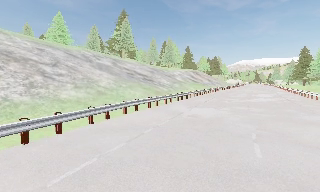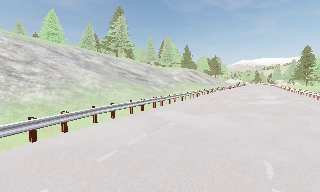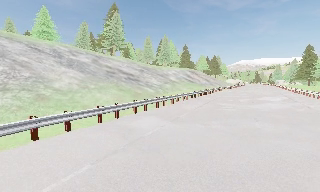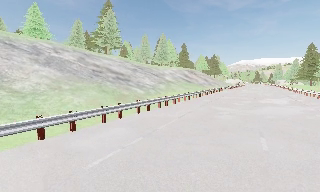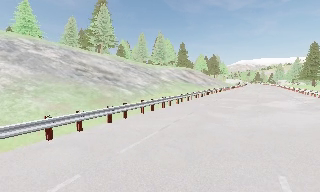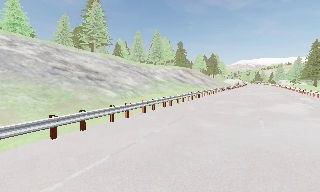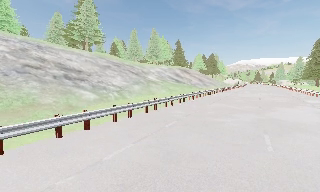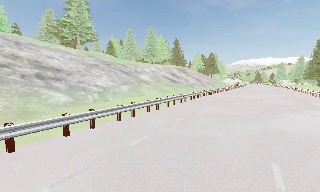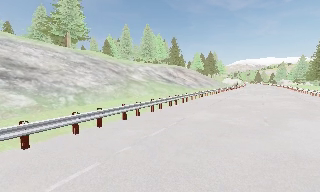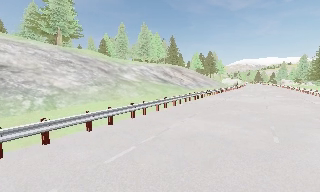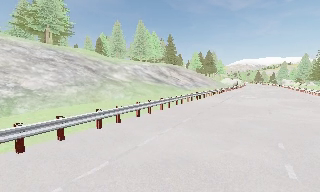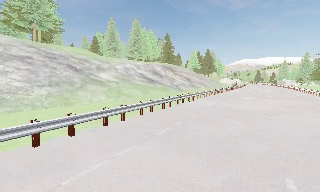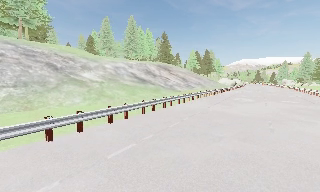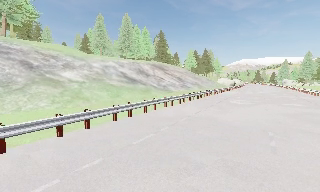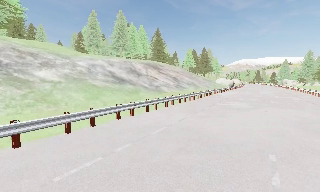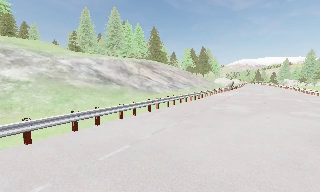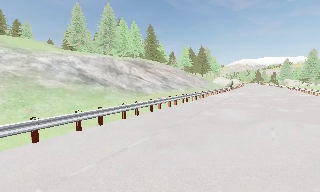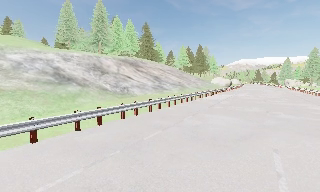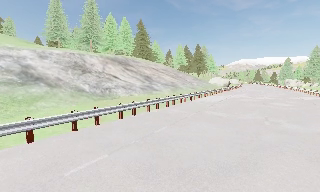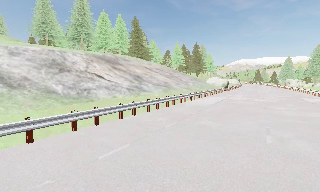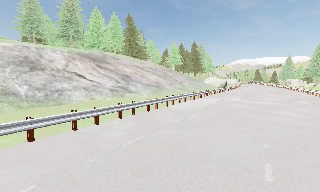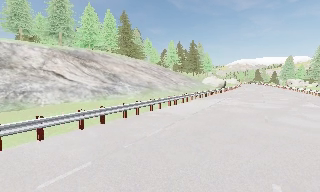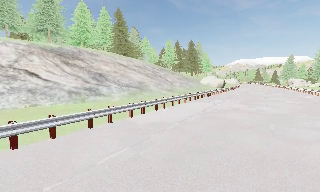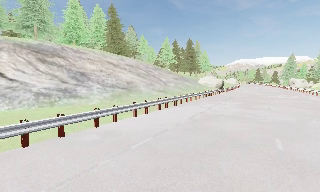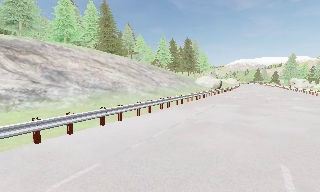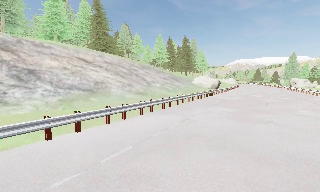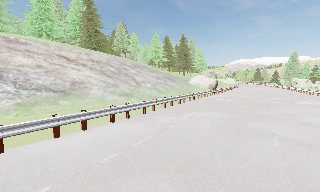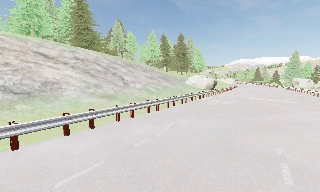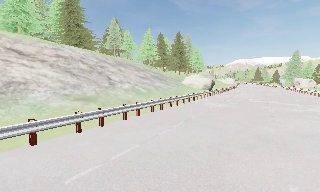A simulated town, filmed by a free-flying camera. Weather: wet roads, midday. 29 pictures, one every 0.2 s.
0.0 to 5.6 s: The camera travels forward and to its right, about 60 m, so what stands in front looms larger.
The film runs forward here.
